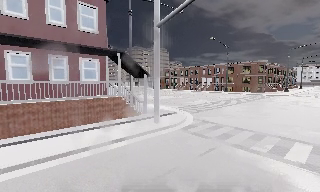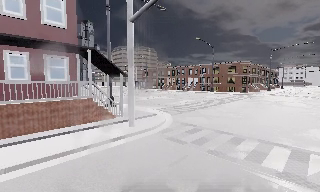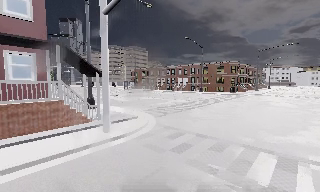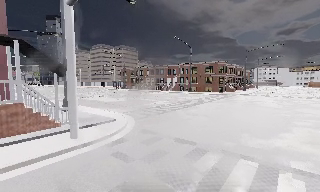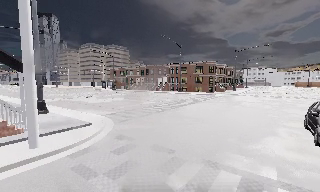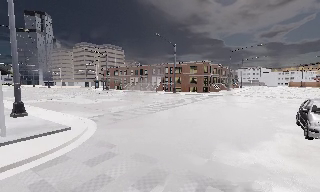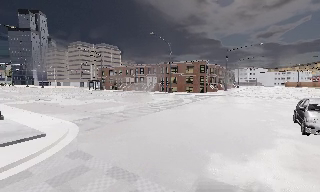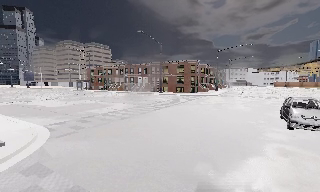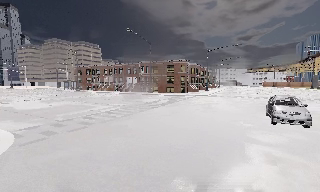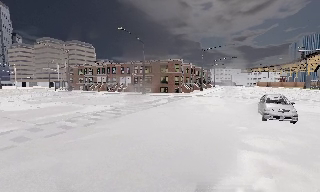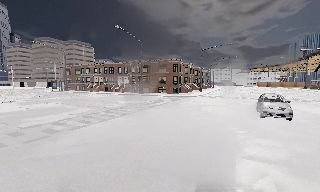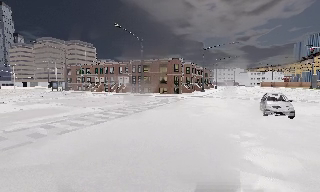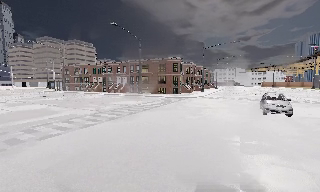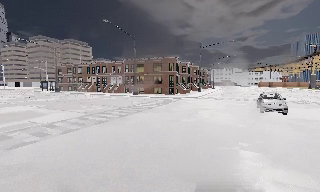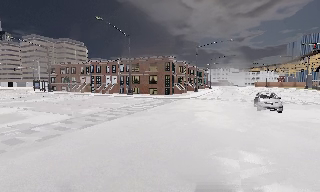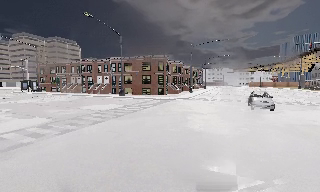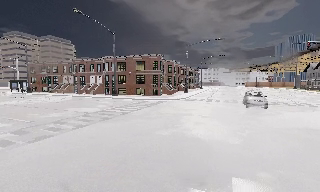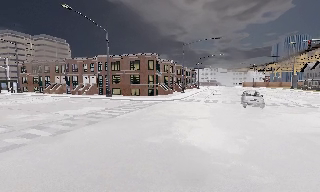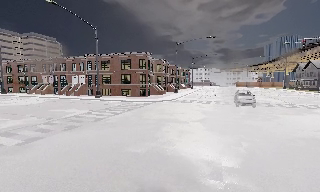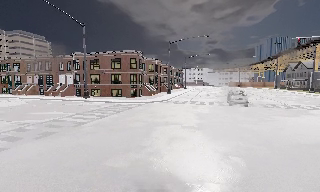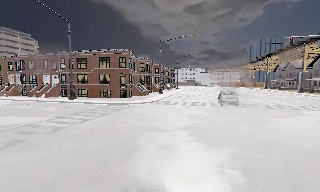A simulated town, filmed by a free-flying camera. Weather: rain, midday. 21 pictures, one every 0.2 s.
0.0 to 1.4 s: The camera pans to its right, which is clockwise from overhead, by about 15 degrees. It travels forward and to its right, about 7 m, so what stands in front looms larger.
1.4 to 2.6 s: The camera travels forward and to its right, about 5 m, so what stands in front looms larger.
2.6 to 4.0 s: The camera swings to its right by about 10 degrees, and the scene slides to the left. It travels forward, about 7 m, so what stands in front looms larger.
The film runs backward here.
